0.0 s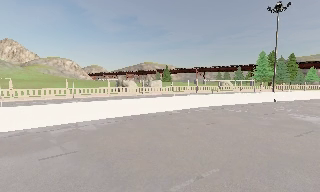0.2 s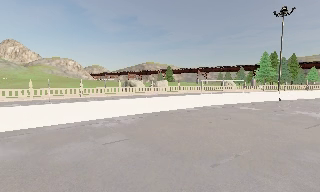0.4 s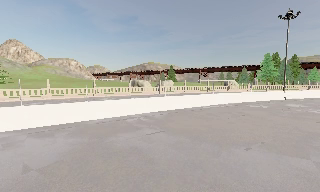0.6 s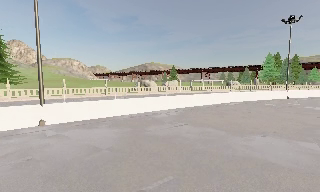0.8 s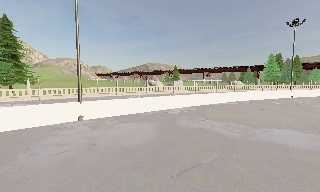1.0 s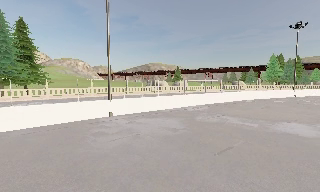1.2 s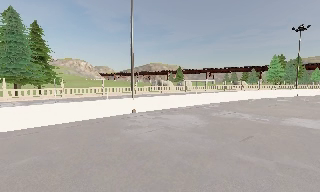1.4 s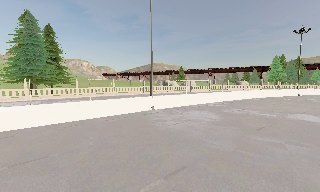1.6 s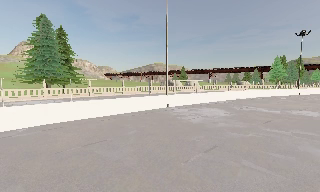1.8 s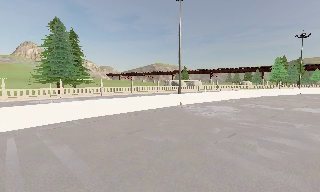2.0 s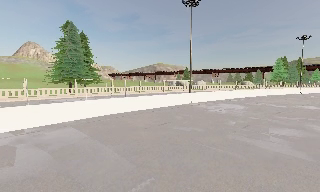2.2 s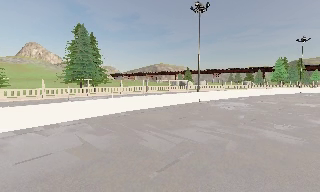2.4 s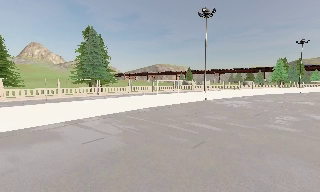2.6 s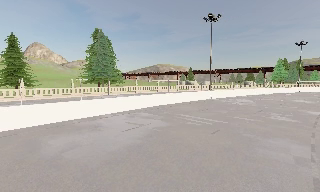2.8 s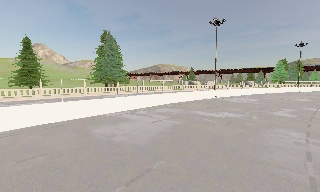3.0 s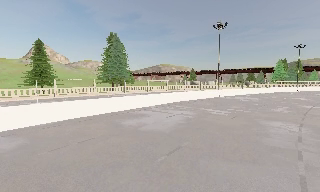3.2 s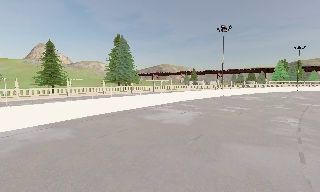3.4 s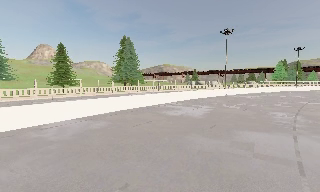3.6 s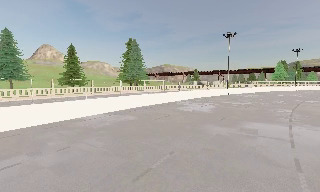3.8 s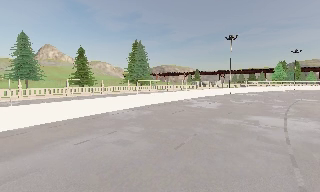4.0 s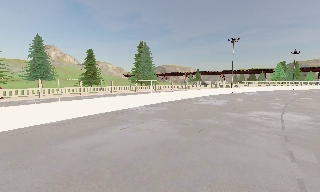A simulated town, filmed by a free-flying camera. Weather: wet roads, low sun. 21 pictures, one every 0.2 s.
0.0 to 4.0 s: The camera travels backward and to its left, about 40 m, so what stands in front gets smaller.
The film runs backward here.
